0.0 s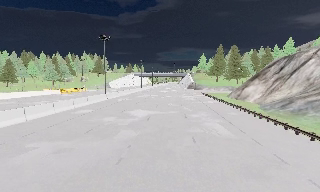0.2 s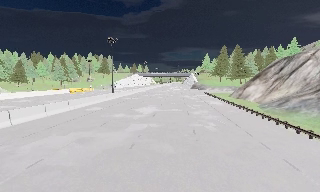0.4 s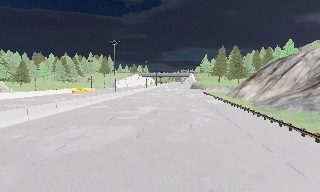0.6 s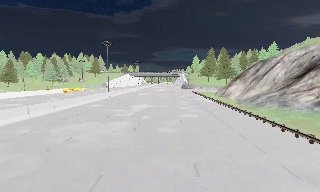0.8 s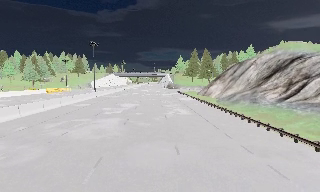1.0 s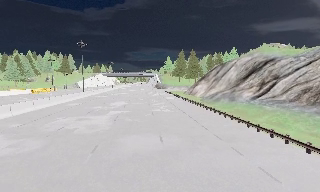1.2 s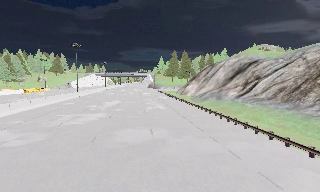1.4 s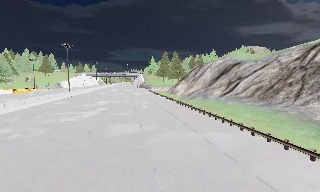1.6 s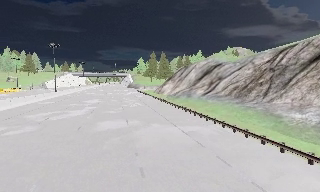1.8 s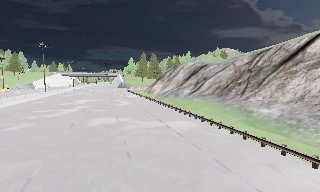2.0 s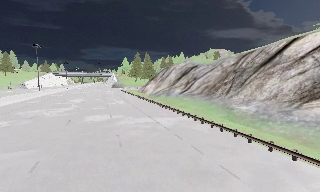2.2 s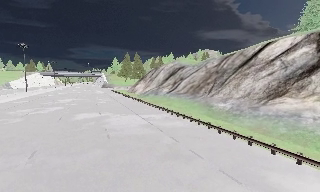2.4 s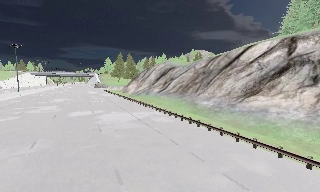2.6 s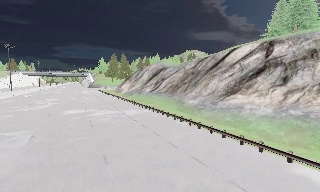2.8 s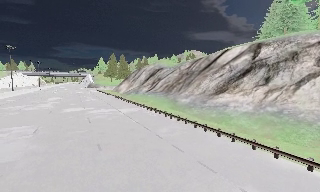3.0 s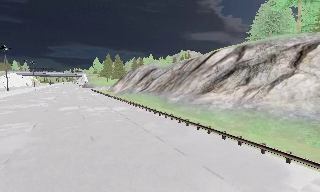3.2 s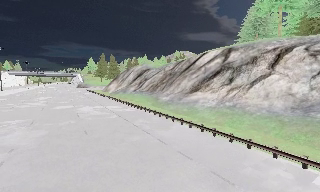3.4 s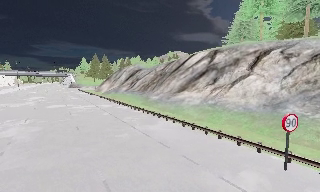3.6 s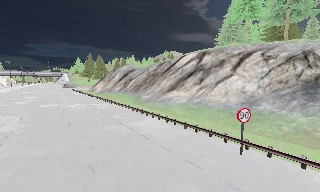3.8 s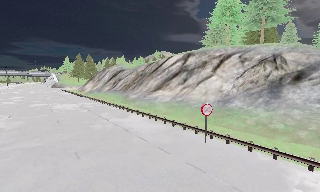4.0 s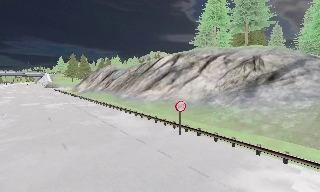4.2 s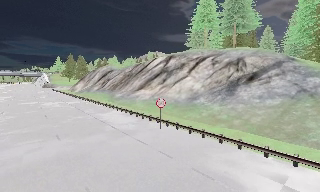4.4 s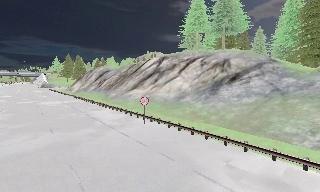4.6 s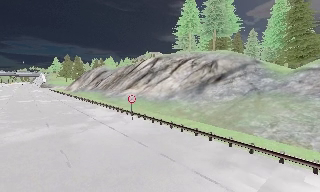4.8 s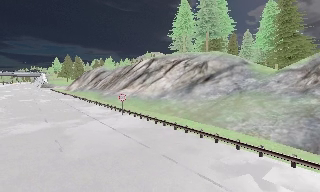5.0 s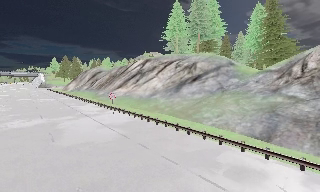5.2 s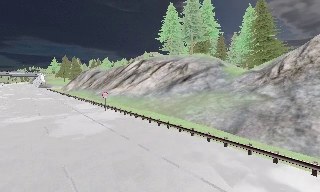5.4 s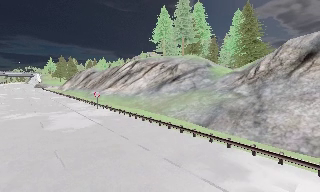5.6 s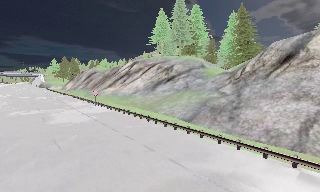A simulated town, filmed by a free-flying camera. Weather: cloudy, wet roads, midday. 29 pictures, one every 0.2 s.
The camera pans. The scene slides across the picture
to the left.
The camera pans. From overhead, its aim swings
clockwise.
0.0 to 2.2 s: The camera pans to its right, which is clockwise from overhead, by about 30 degrees. It travels backward, about 17 m, so what stands in front gets smaller.
2.2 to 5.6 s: The camera pans to its right, which is clockwise from overhead, by about 15 degrees. It travels backward and to its right, about 30 m, so what stands in front gets smaller.
The film runs backward here.
